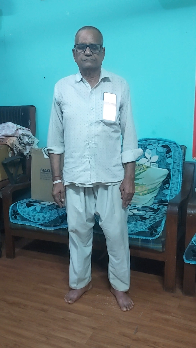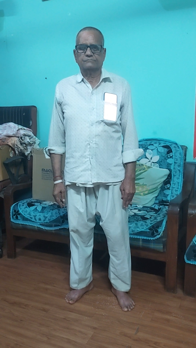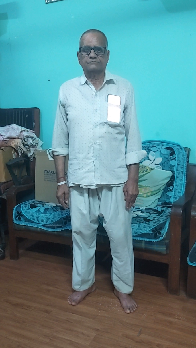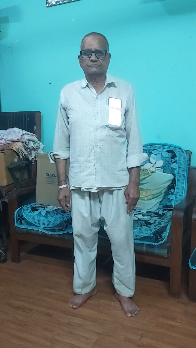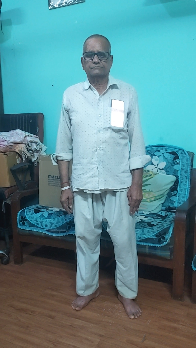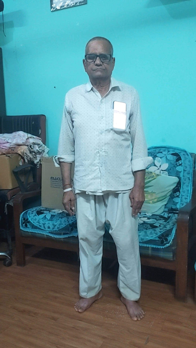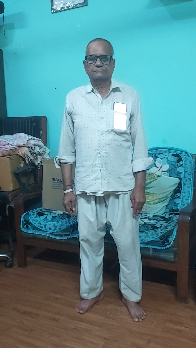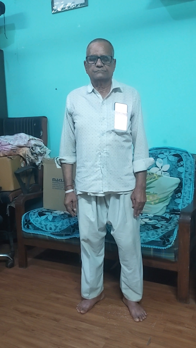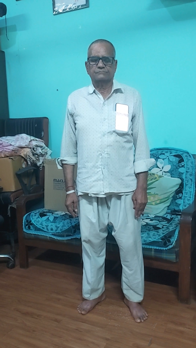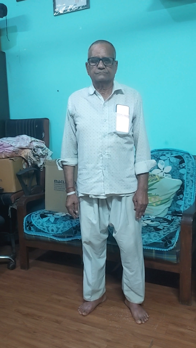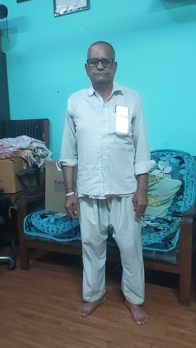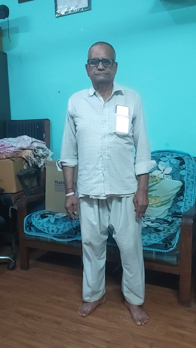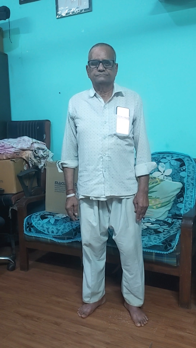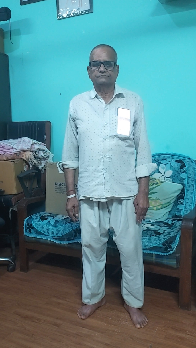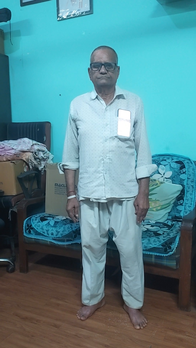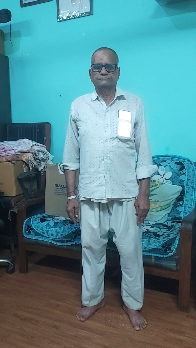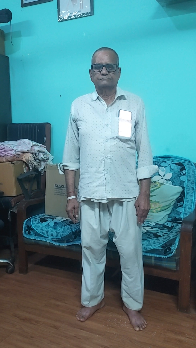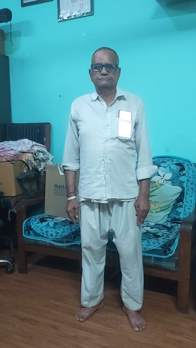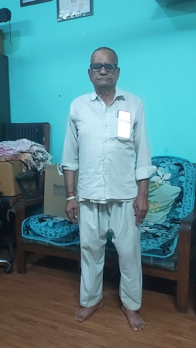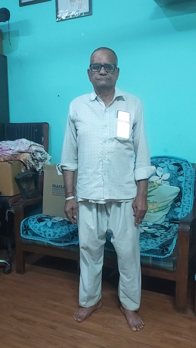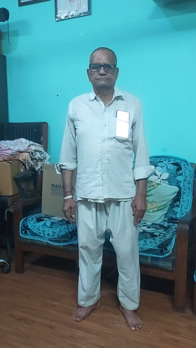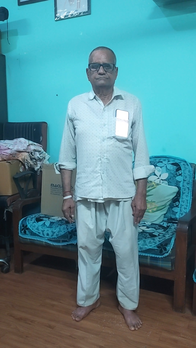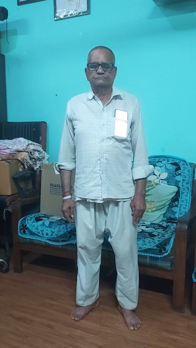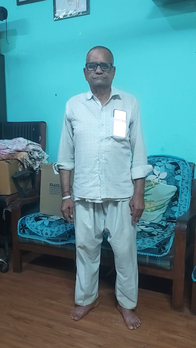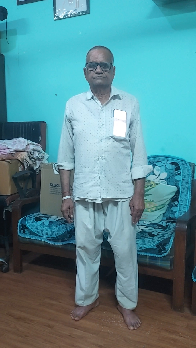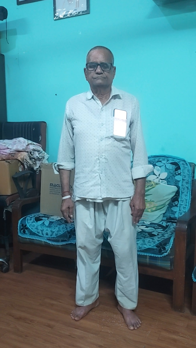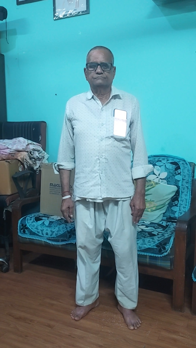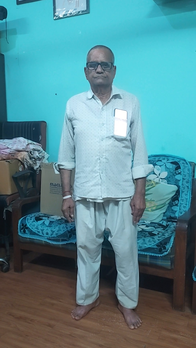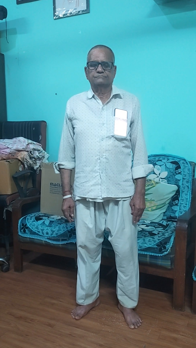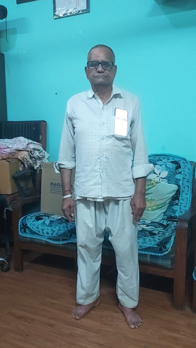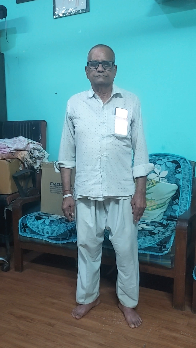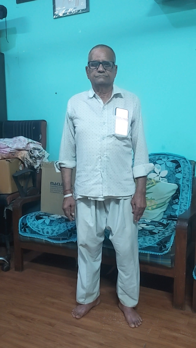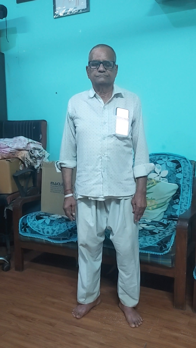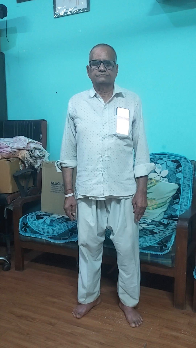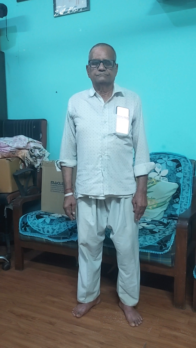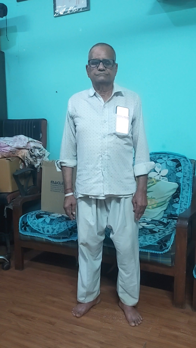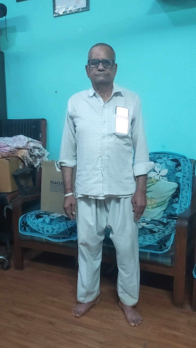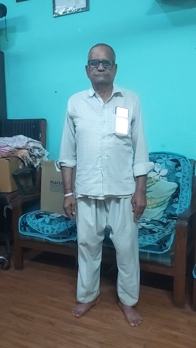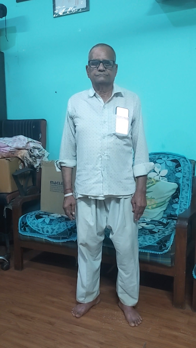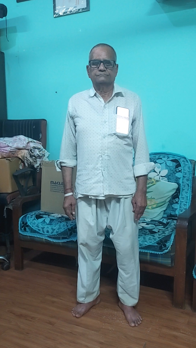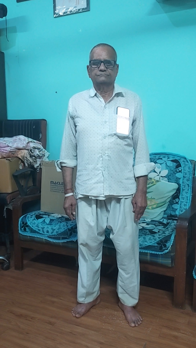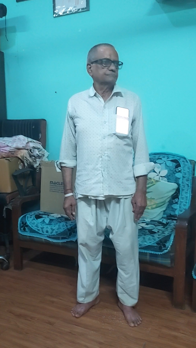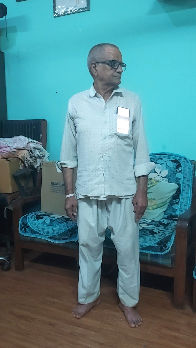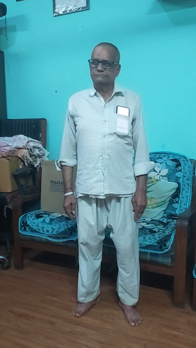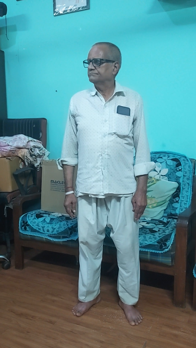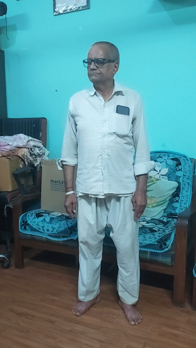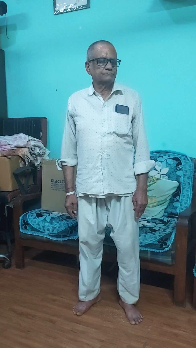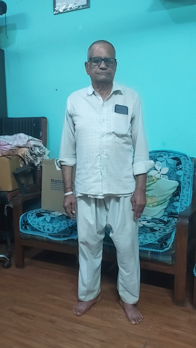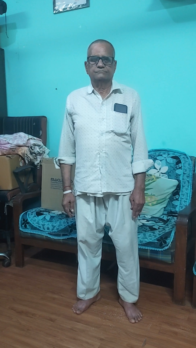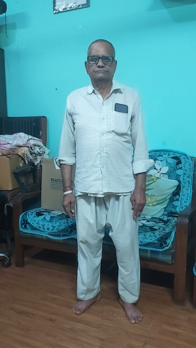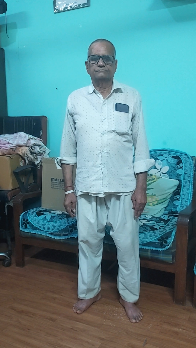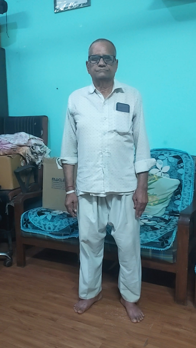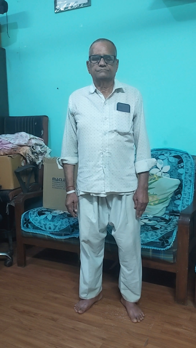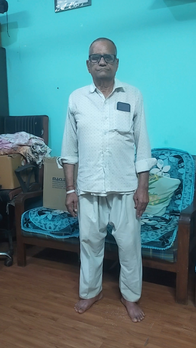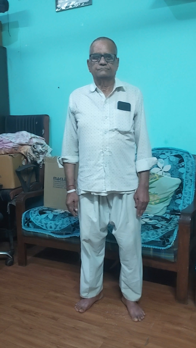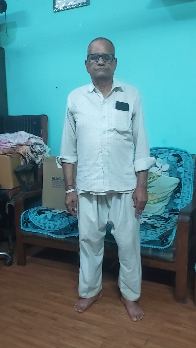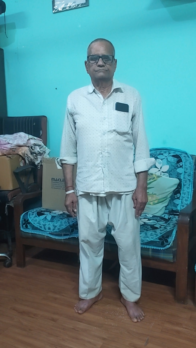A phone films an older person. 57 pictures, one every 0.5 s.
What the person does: Standing.
